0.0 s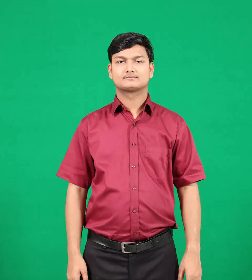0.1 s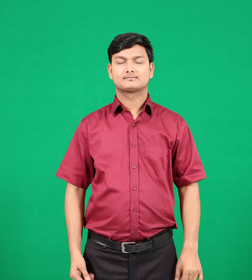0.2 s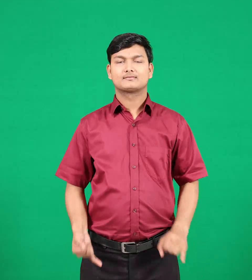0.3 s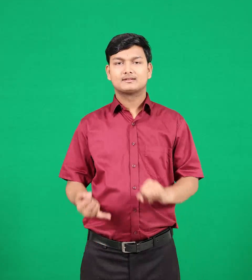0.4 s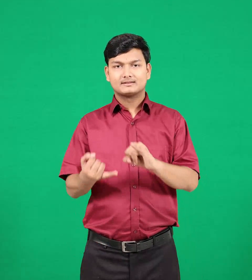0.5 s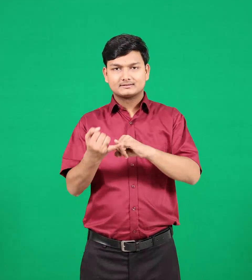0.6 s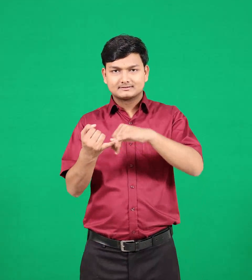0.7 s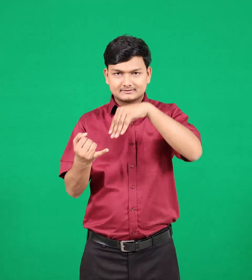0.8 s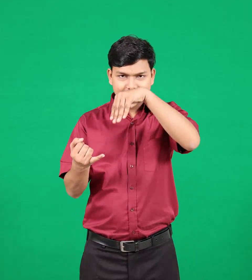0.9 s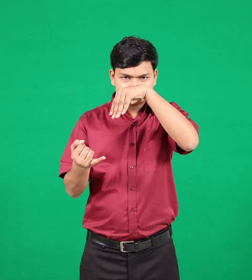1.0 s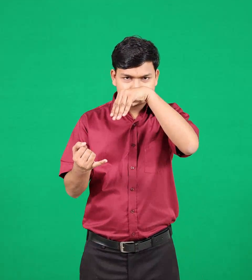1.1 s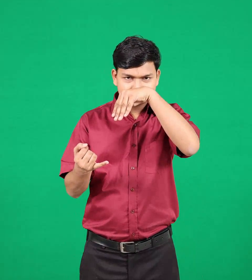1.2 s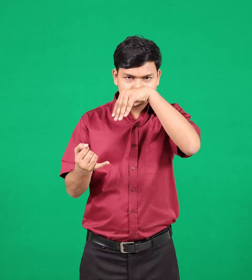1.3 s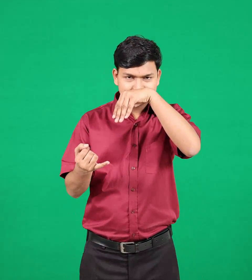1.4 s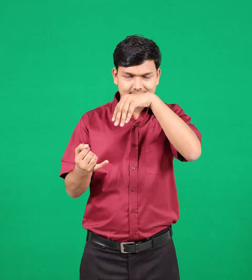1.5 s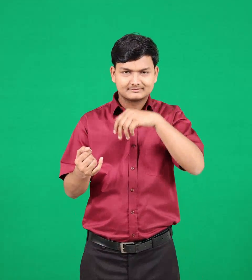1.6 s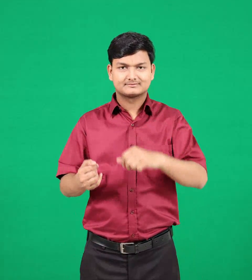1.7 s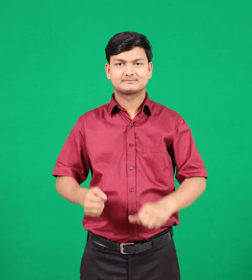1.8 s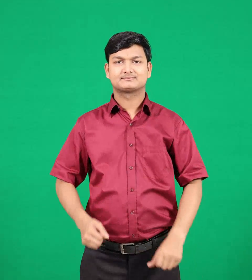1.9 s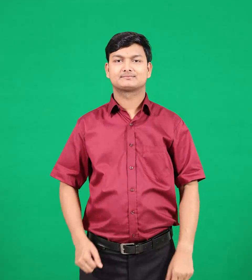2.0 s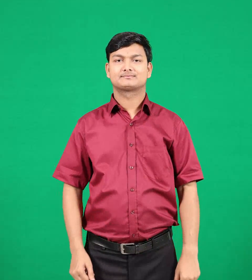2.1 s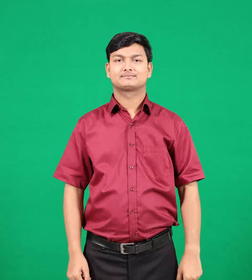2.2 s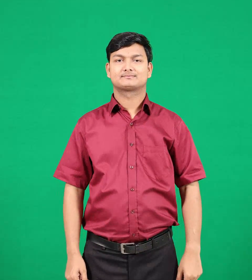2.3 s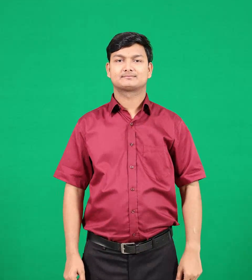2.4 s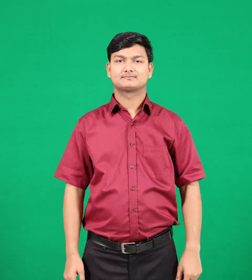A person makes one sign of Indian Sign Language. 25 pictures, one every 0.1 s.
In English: september
